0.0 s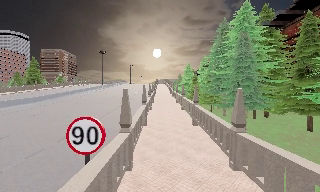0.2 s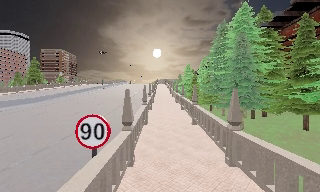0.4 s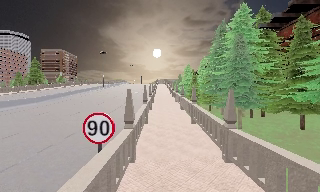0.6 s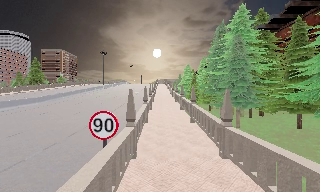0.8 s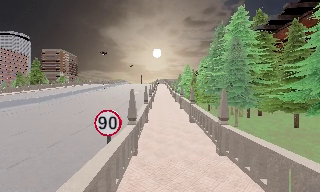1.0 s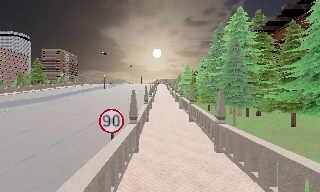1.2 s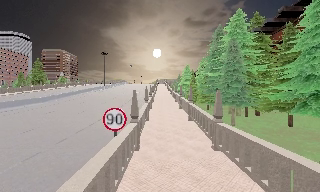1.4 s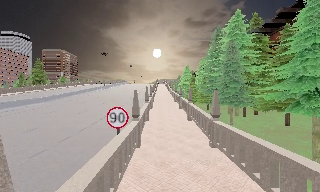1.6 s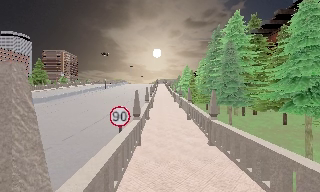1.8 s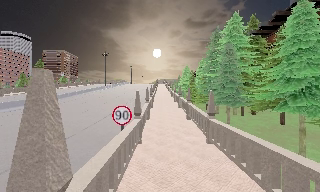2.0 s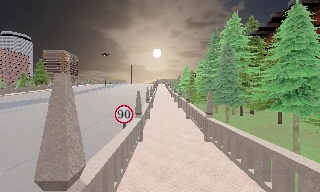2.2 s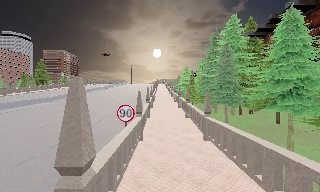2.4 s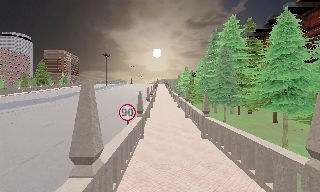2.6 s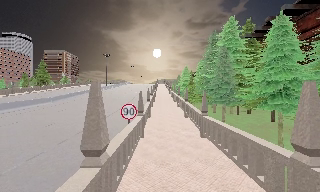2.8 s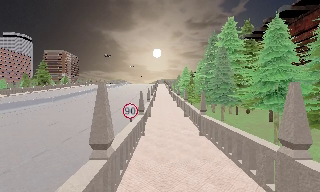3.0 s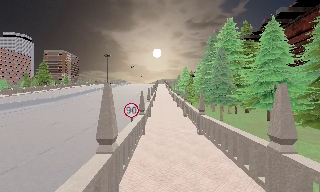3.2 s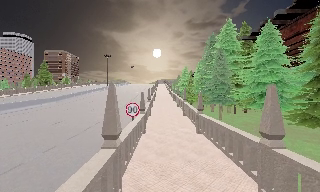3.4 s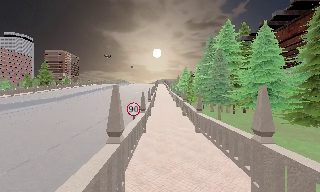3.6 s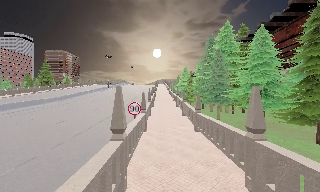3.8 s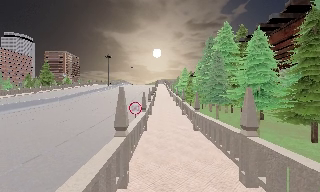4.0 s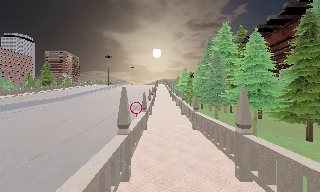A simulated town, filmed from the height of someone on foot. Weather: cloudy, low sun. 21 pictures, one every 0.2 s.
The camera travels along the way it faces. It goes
backward.
0.0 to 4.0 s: The camera travels backward, about 6 m, so what stands in front gets smaller.
The film runs backward here.
